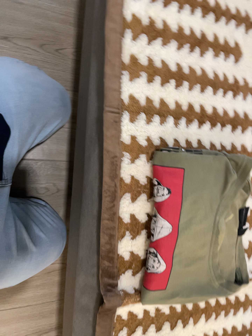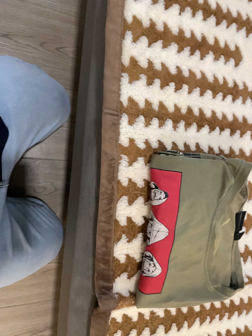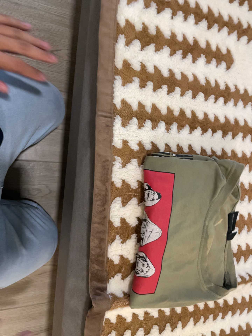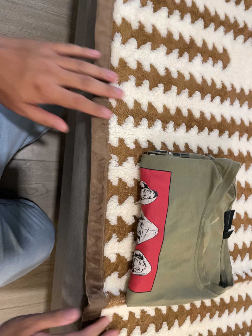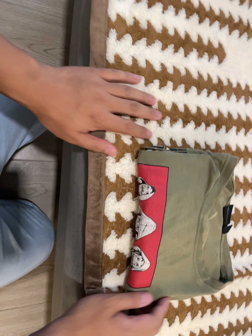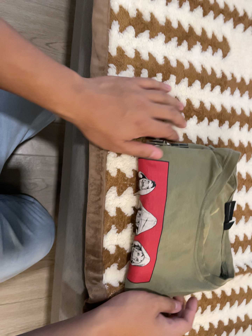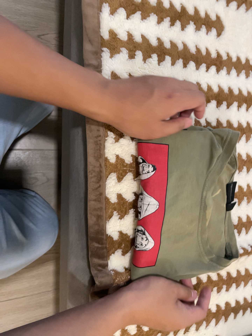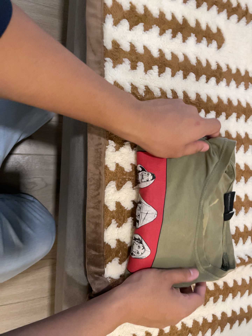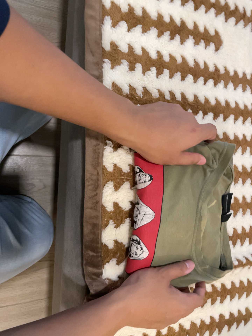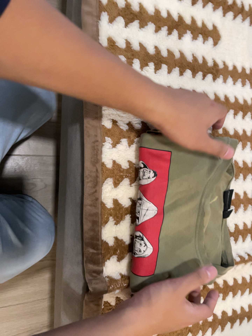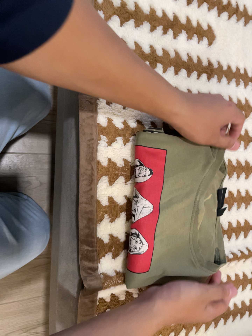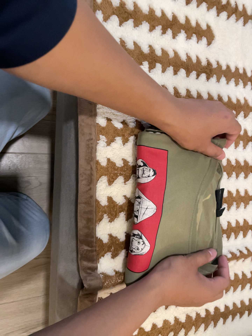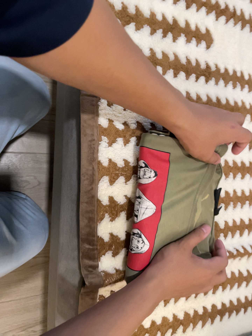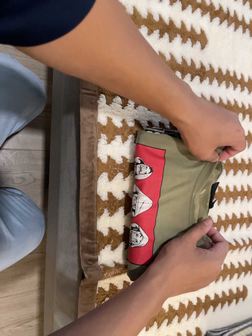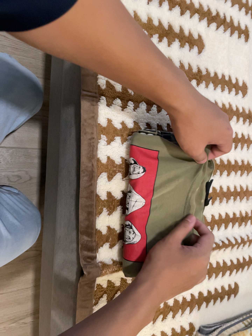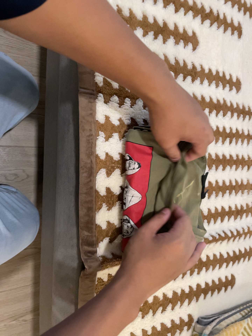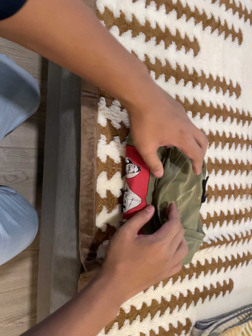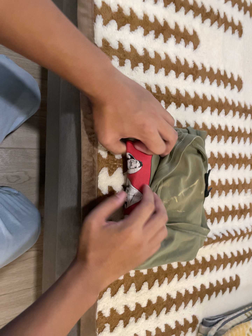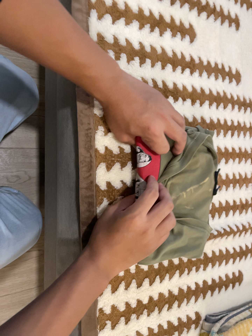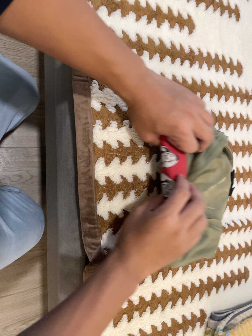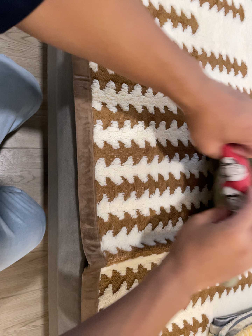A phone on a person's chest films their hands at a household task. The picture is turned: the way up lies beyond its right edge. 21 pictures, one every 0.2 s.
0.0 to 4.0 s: The camera travels toward the bottom of its view, about 6 cm, so close, fixed things drift upward.
The film runs backward here.
